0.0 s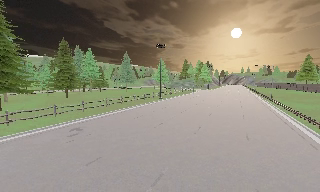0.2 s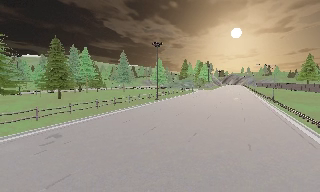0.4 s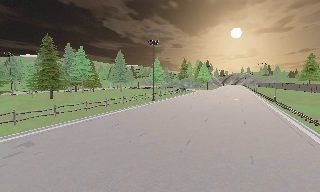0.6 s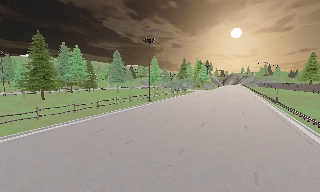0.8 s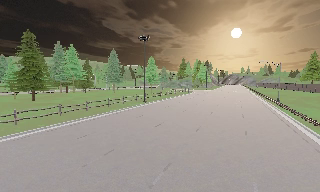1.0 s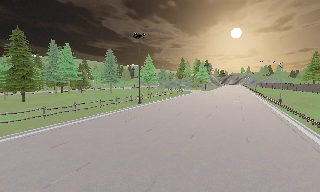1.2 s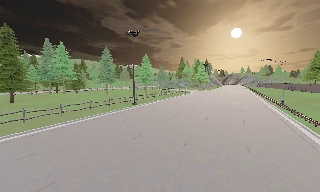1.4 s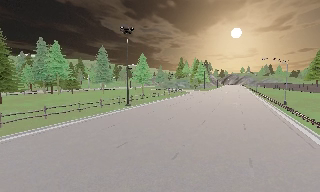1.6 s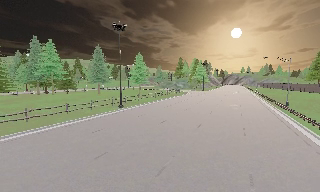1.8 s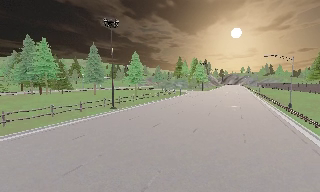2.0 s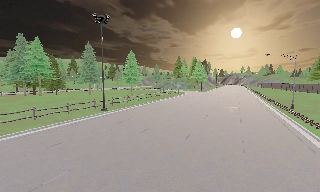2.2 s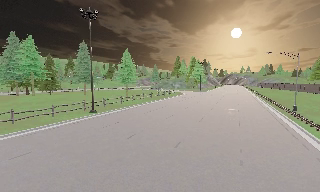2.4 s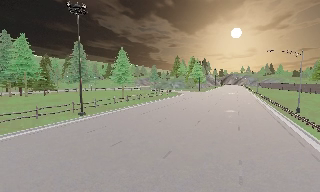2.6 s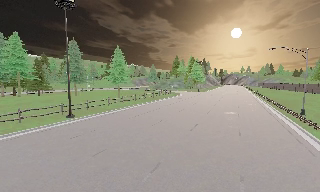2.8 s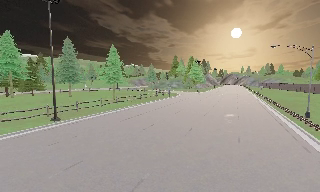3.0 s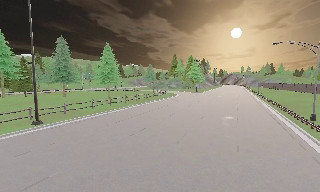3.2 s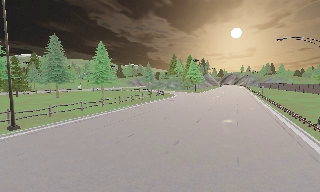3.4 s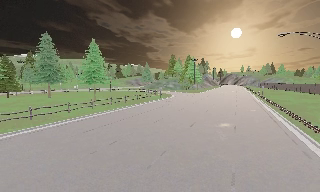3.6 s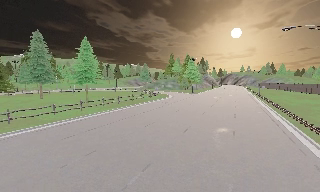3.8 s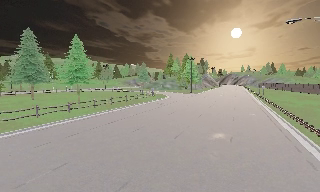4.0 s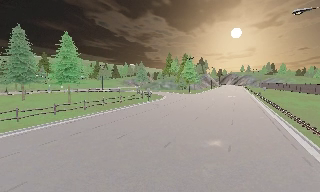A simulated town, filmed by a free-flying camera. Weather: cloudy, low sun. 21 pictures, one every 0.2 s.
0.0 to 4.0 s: The camera travels forward and to its right, about 35 m, so what stands in front looms larger.
The film runs forward here.
